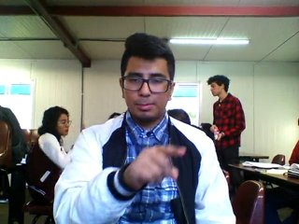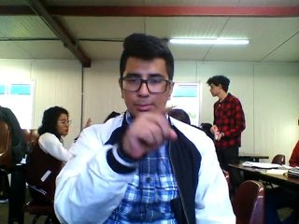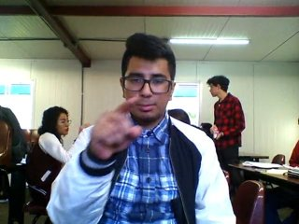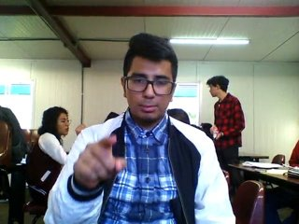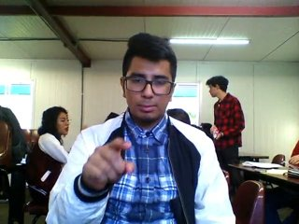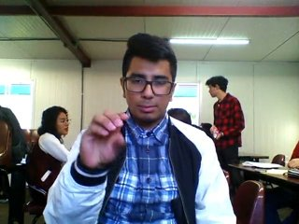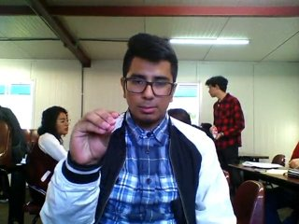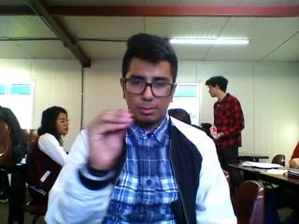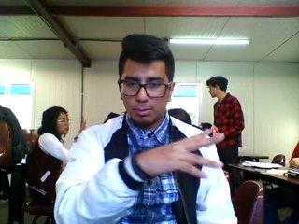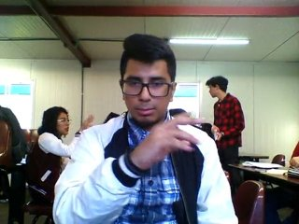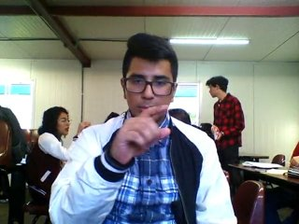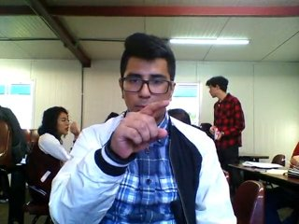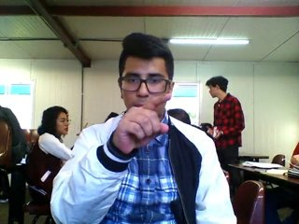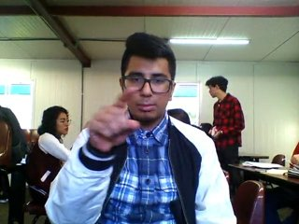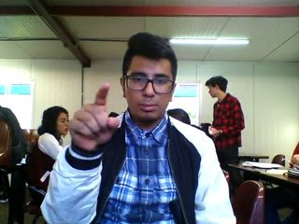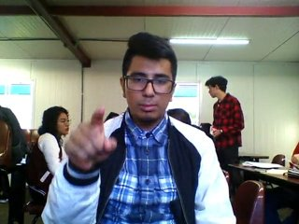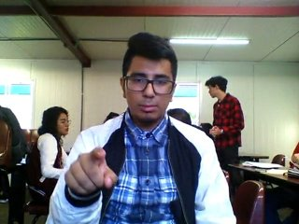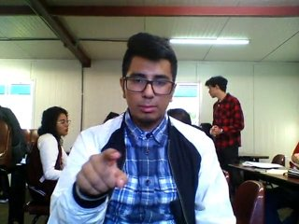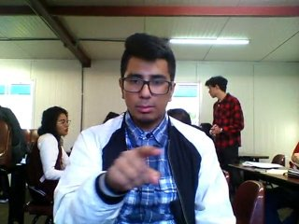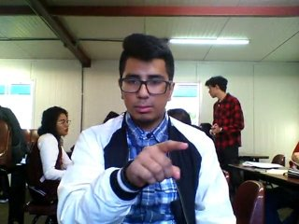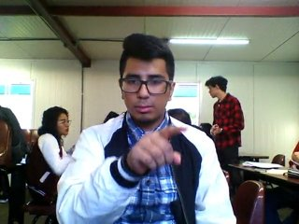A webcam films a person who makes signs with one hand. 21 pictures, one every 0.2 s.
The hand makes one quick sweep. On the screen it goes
to the right.
0.0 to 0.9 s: Pointing with one finger.
1.0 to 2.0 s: On the screen the hand sweeps to the right. The name of the sign: Throw left.
2.1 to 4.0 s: Pointing with one finger.
